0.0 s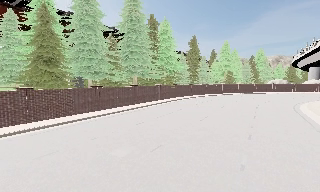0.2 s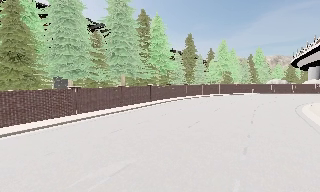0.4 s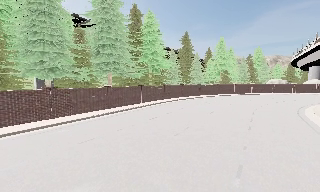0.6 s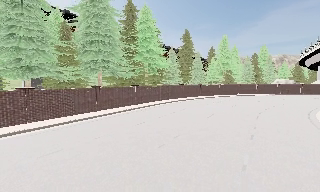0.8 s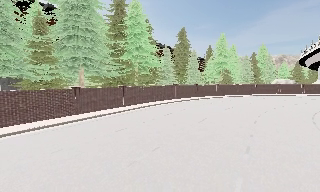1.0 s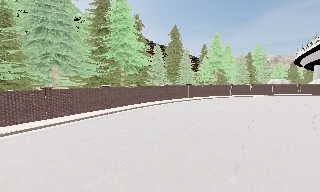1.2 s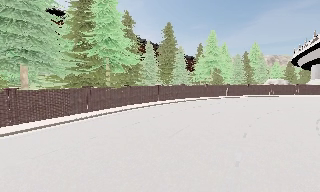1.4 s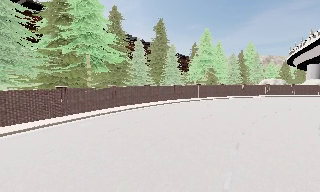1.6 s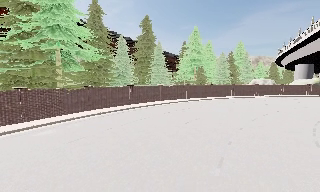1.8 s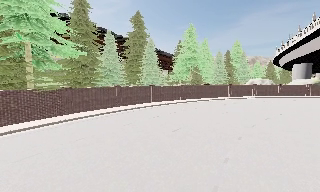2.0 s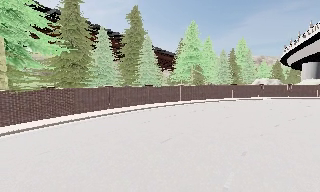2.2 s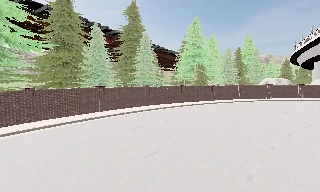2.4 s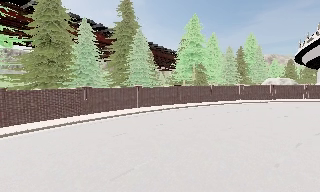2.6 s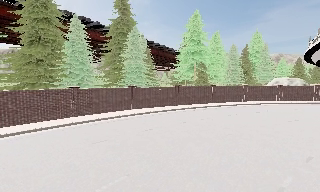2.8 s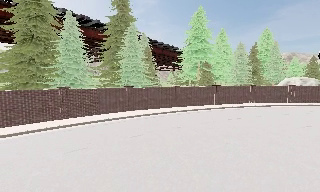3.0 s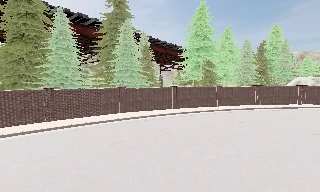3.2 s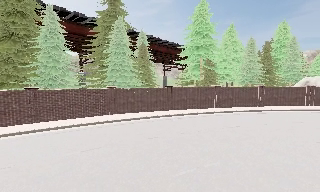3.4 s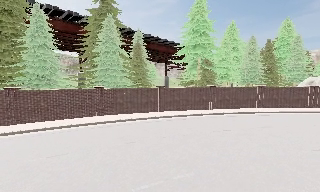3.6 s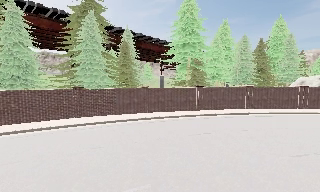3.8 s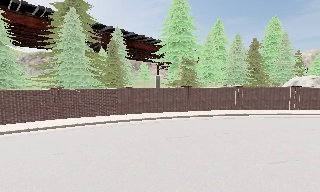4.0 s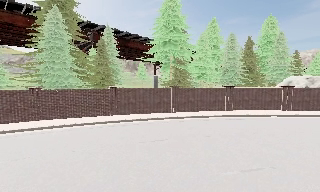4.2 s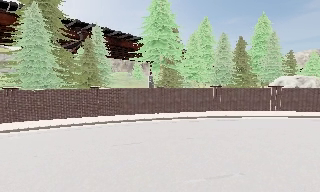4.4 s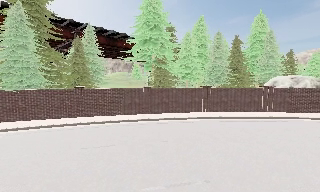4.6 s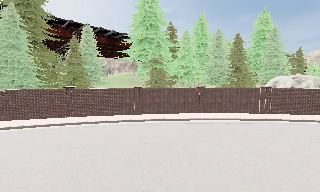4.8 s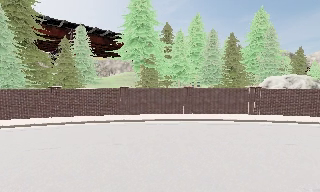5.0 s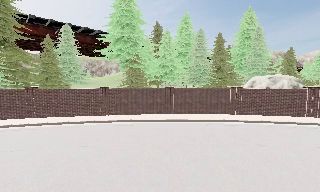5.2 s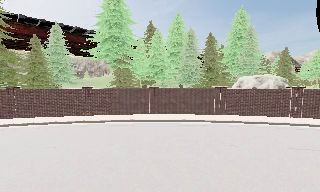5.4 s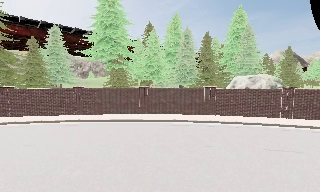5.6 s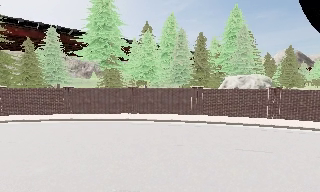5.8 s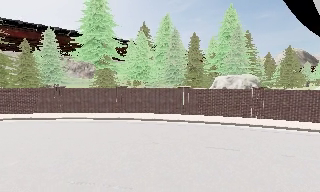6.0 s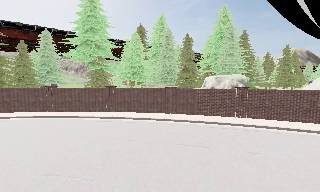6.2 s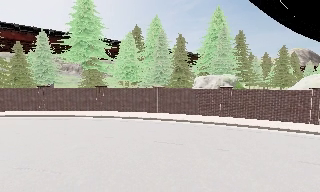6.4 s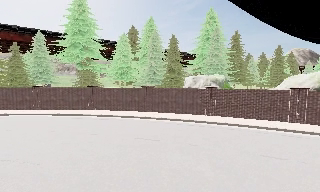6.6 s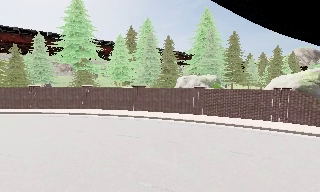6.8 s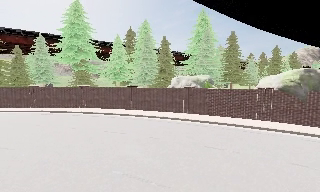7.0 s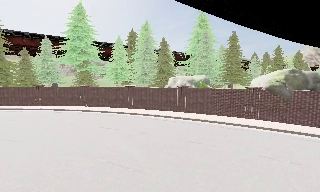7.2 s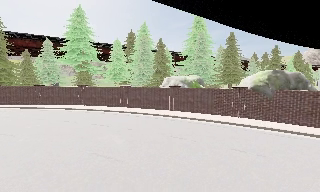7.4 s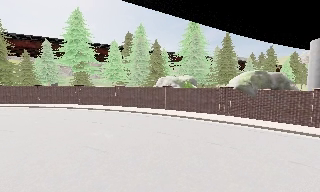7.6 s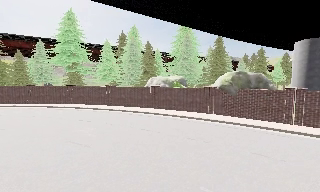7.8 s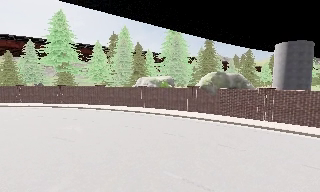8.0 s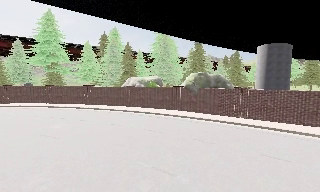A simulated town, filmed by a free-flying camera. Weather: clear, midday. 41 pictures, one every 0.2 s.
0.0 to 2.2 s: The camera travels forward and to its right, about 20 m, so what stands in front looms larger.
2.2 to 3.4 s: The camera pans to its left, which is counterclockwise from overhead, by about 10 degrees. It travels to its right and forward, about 9 m, so close, fixed things drift to the left.
3.4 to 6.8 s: The camera pans to its left, which is counterclockwise from overhead, by about 10 degrees. It travels to its right, about 25 m, so close, fixed things drift to the left.
6.8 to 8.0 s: The camera travels to its right and backward, about 7 m, so close, fixed things drift to the left.
The film runs forward here.
